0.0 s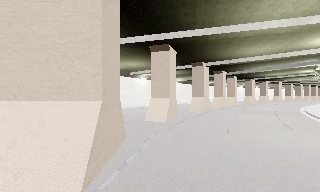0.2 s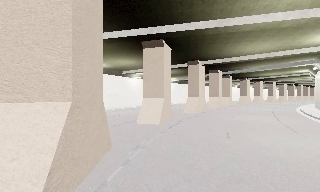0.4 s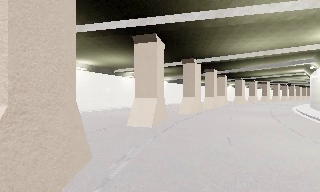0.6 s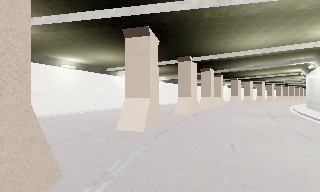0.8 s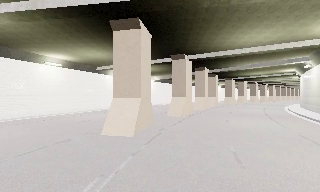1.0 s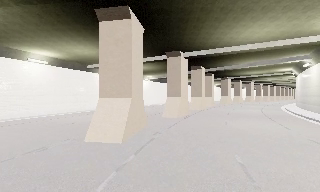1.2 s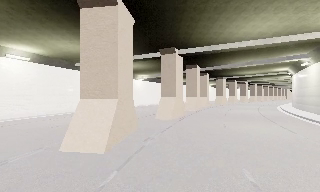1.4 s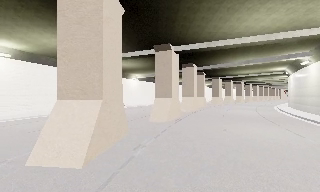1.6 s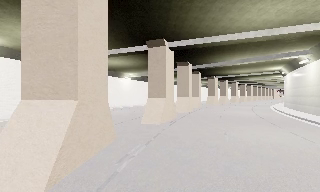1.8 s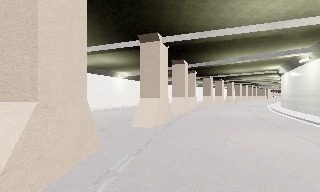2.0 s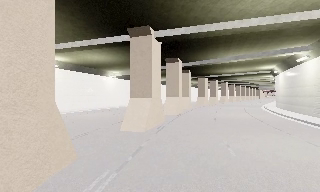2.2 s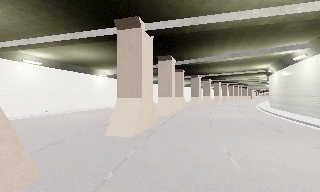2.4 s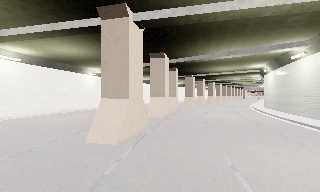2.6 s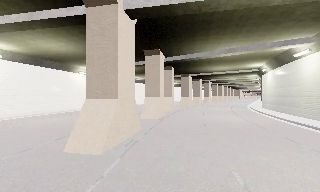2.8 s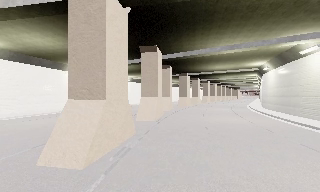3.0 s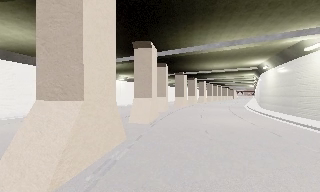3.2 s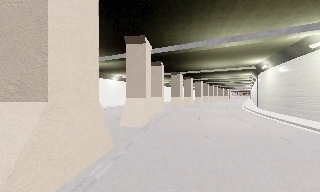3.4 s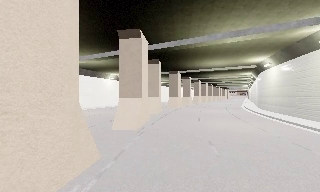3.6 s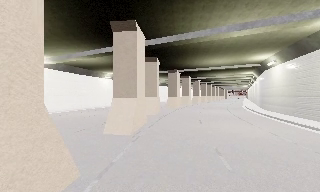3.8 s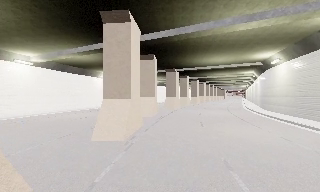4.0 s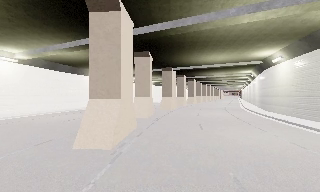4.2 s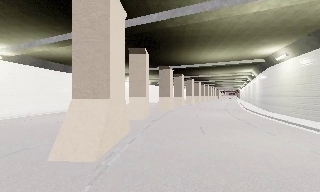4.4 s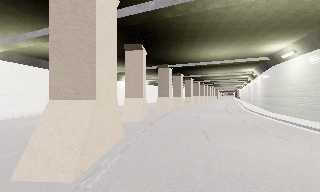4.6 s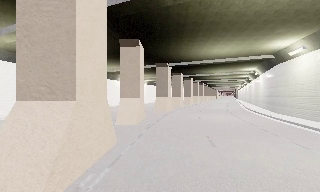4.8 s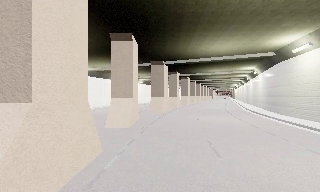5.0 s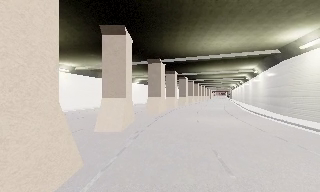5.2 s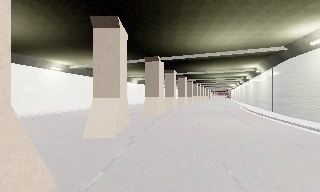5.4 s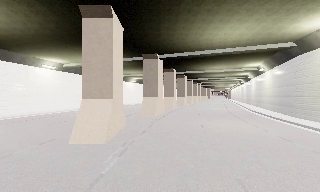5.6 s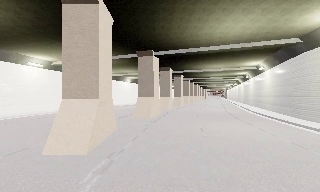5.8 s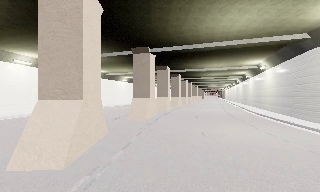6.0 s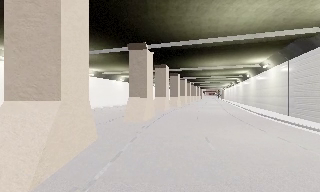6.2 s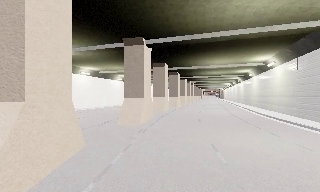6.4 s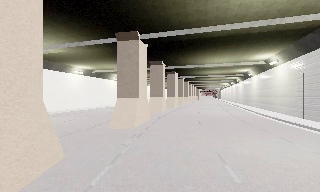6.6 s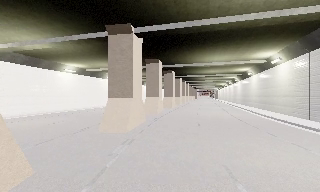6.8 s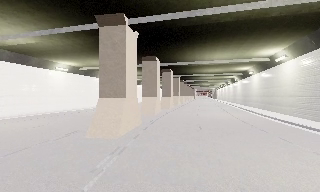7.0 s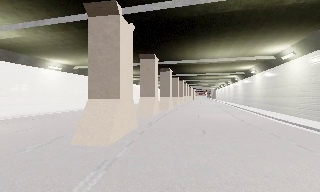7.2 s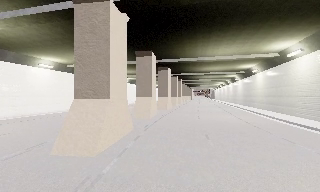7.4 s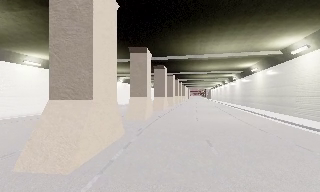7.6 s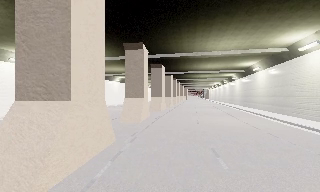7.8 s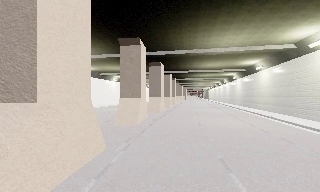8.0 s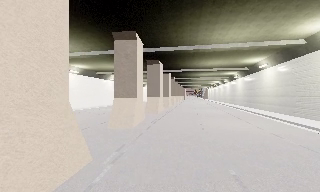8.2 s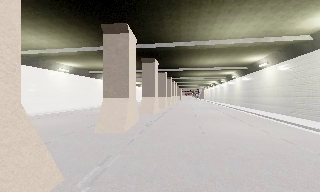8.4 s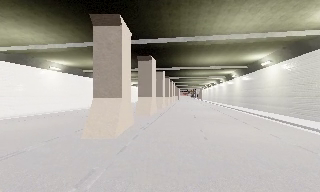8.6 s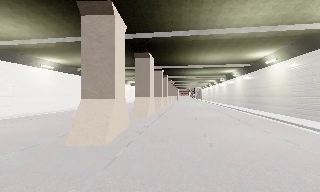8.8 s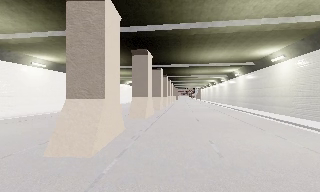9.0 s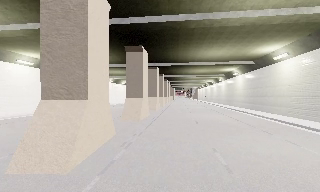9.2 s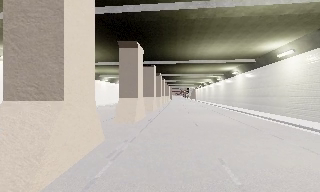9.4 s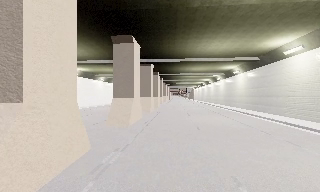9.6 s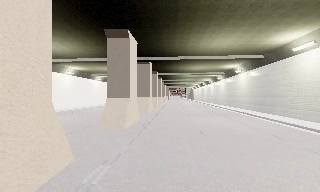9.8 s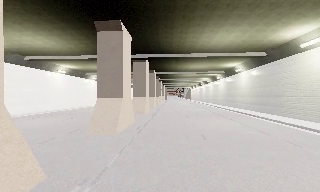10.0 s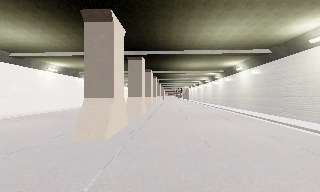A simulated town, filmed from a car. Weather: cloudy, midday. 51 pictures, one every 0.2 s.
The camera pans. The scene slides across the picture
to the left.
The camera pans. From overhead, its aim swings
clockwise.
0.0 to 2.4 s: The scene slides to the left, as the camera pans about 25 degrees to its right. It travels forward, about 13 m, so what stands in front looms larger.
2.4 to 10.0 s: The camera swings to its right by about 30 degrees, and the scene slides to the left. It travels forward, about 40 m.
The film runs forward here.
